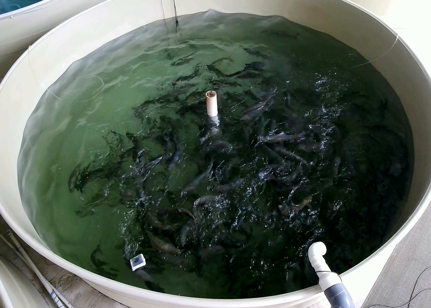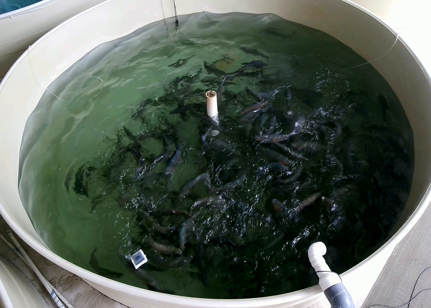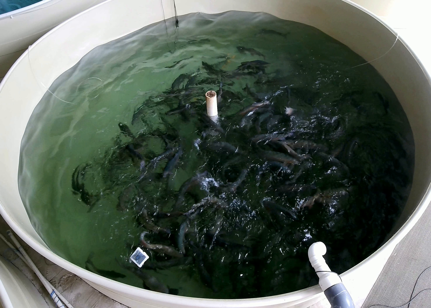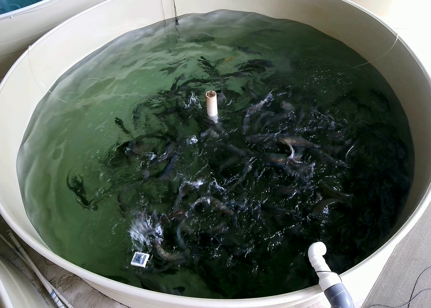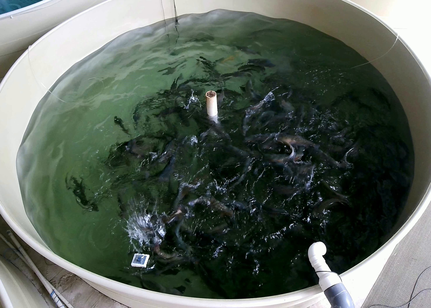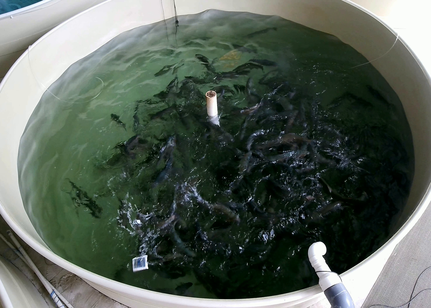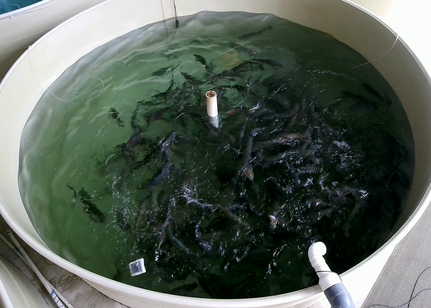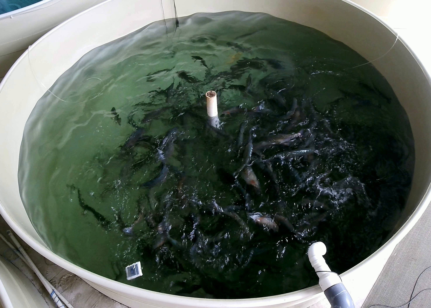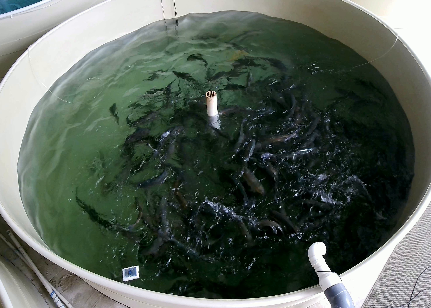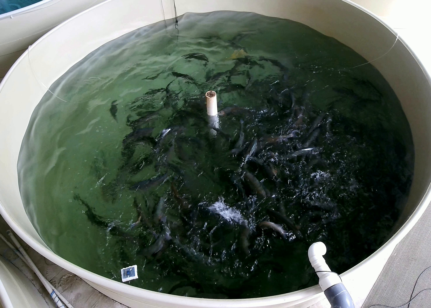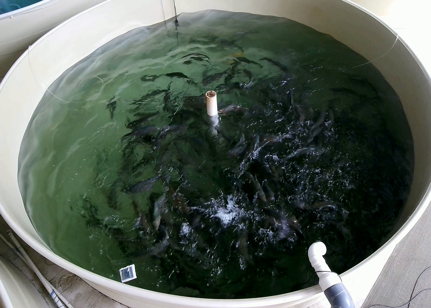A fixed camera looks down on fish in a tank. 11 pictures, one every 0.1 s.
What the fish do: Strong feeding.
